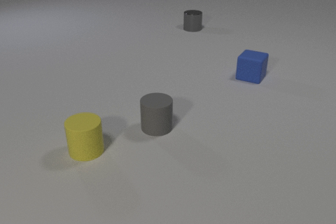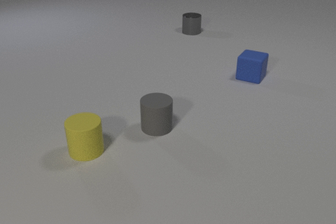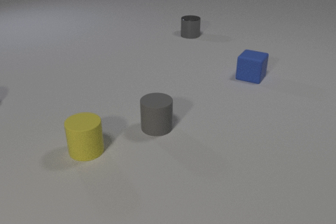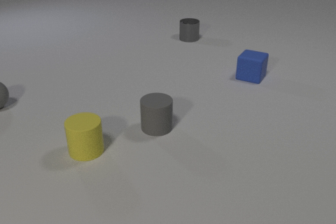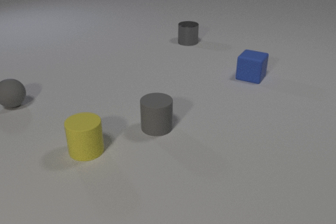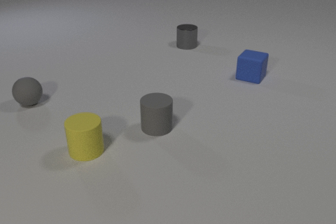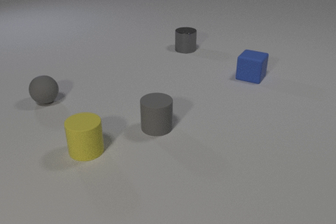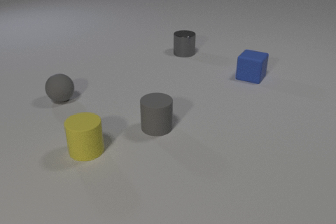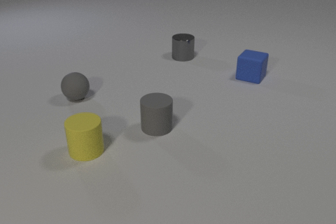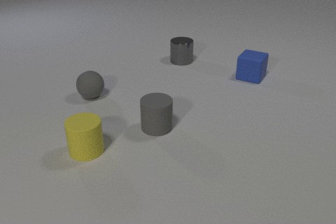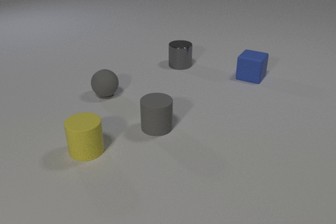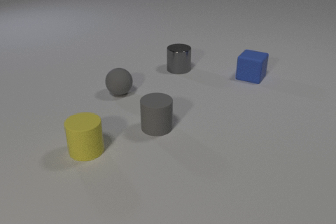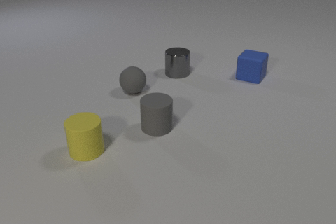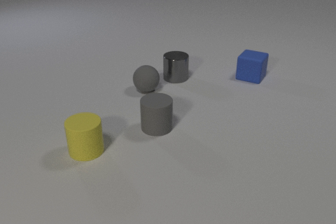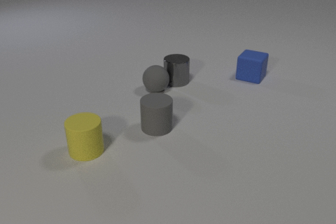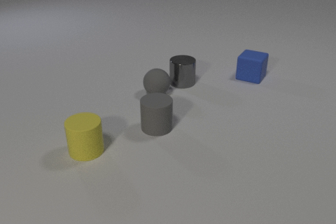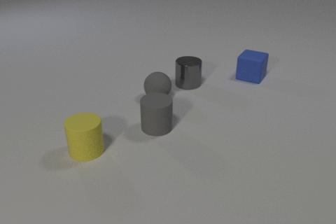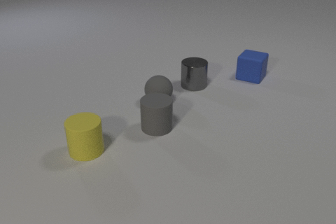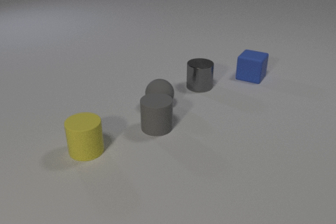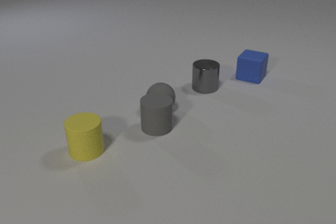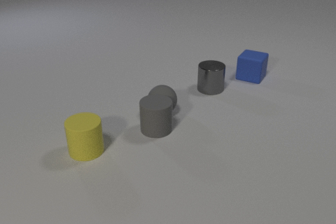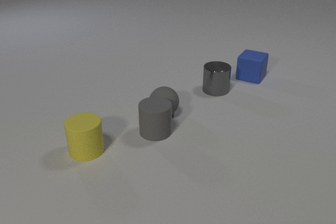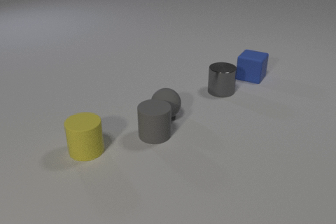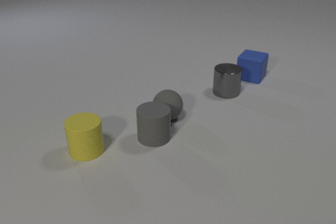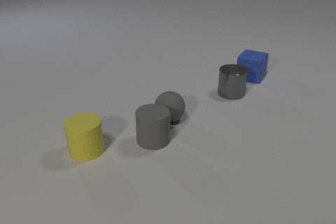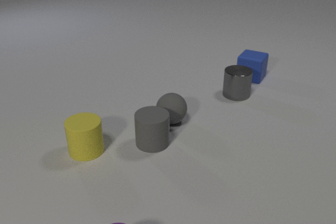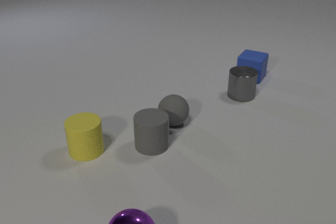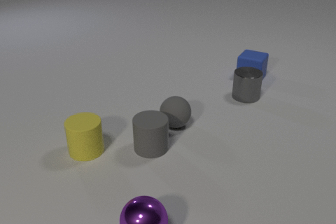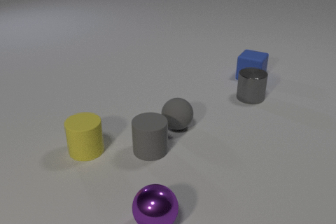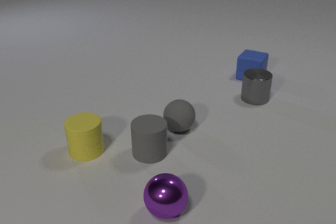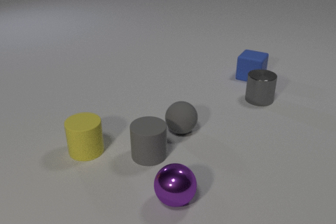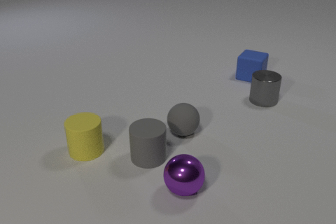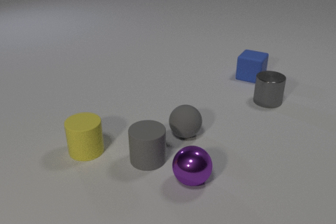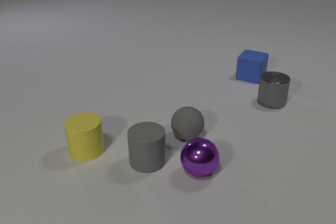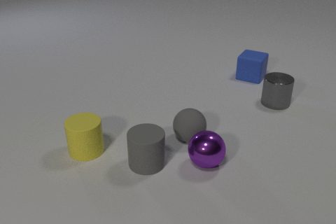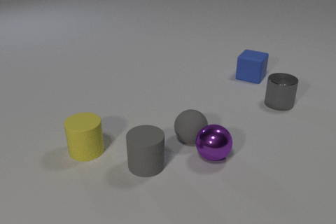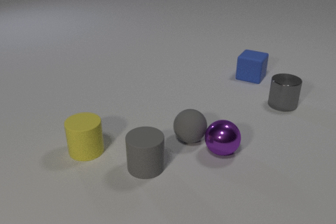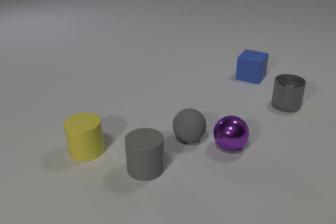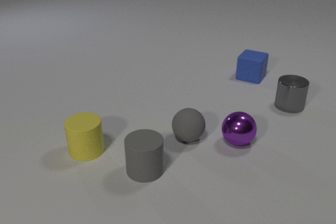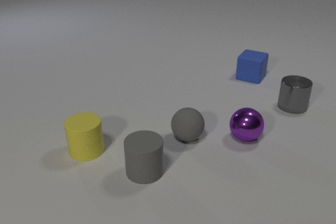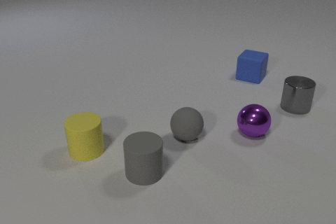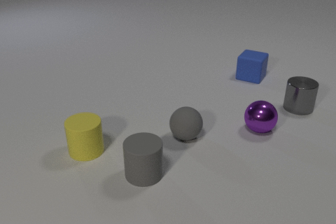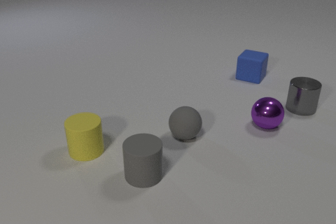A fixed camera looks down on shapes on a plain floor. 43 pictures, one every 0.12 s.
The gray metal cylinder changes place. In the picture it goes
toward the camera.
The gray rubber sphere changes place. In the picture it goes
to the right.
0.00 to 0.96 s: The gray rubber sphere comes in at the left edge, rolls to the right. The gray metal cylinder slides toward the camera.
0.96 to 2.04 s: The gray rubber sphere rolls to the right. The gray metal cylinder slides toward the camera. The gray rubber sphere and the gray metal cylinder collide.
2.04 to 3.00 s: The gray rubber sphere rolls toward the camera. The gray metal cylinder slides to the right. The gray rubber cylinder slides toward the camera. The gray rubber sphere and the gray rubber cylinder collide.
3.00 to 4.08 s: The gray rubber sphere rolls toward the camera and to the right. The gray metal cylinder slides to the right. The gray rubber cylinder slides toward the camera. The purple metal sphere rolls away from the camera and to the right.
4.08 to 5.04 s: The gray metal cylinder slides to the right. The gray rubber cylinder slides toward the camera. The purple metal sphere rolls away from the camera and to the right. The gray rubber sphere and the purple metal sphere collide.
Are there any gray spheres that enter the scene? yes.
Are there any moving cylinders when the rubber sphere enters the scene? yes.
What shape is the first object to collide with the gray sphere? cylinder.
